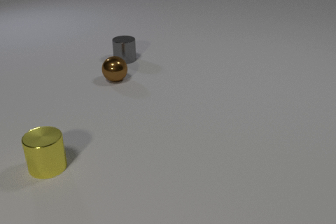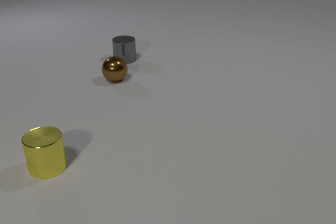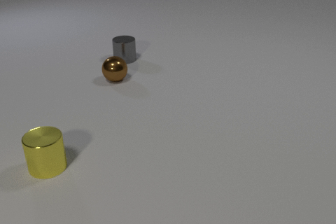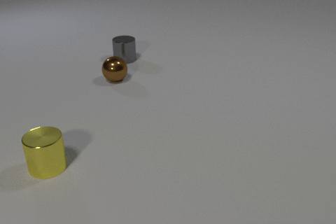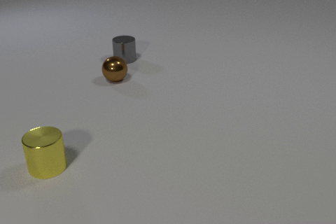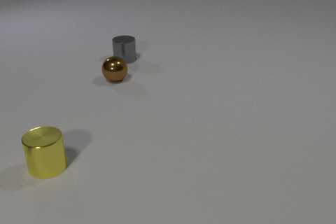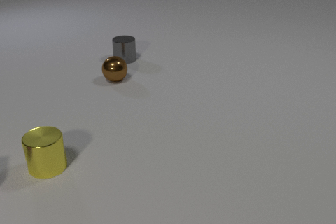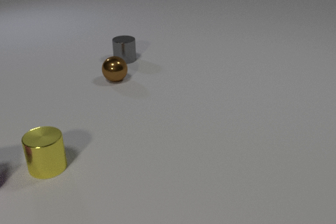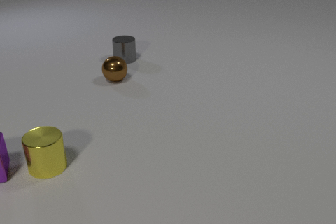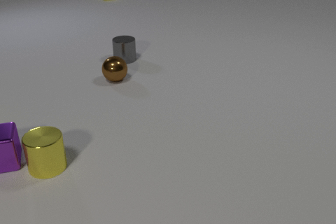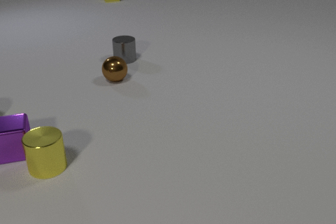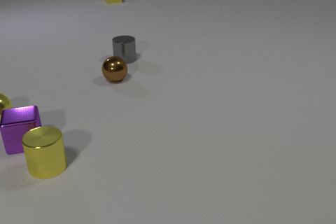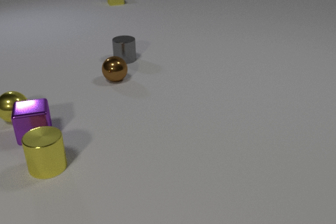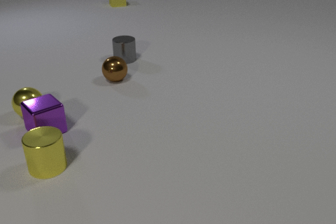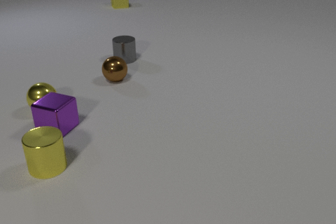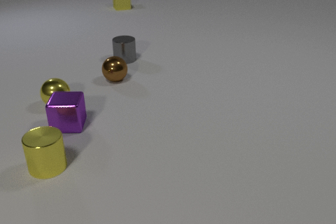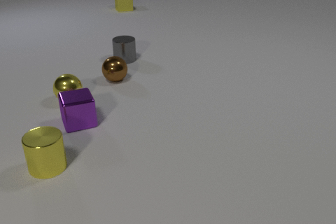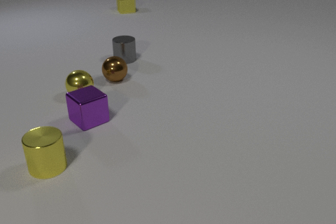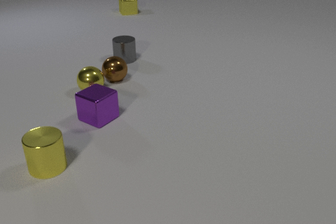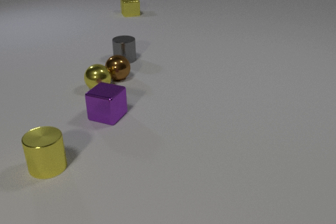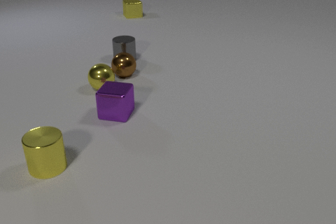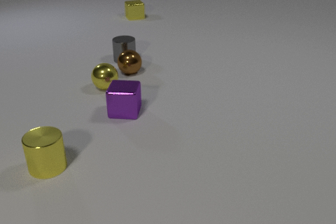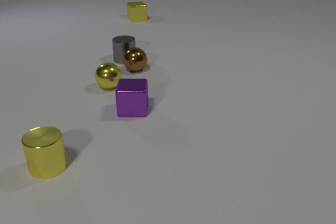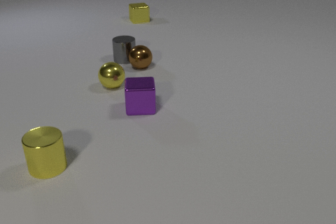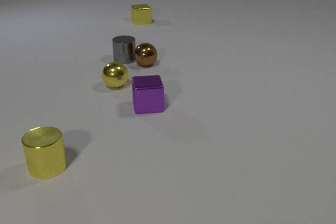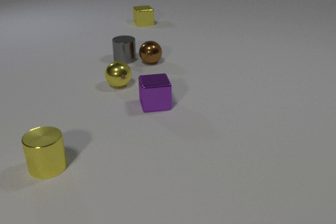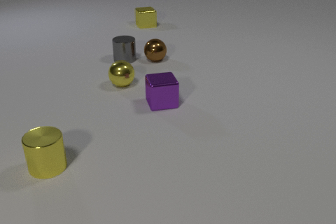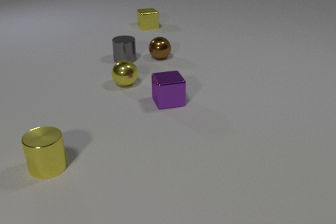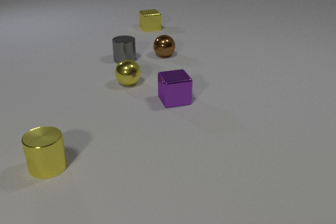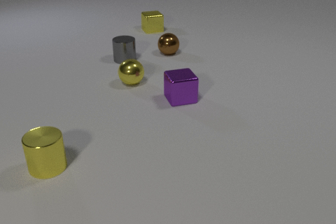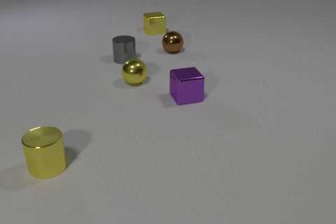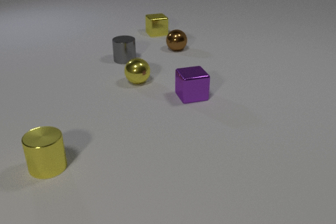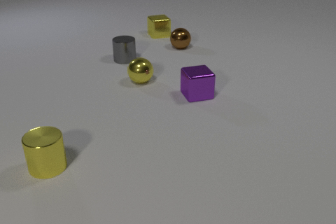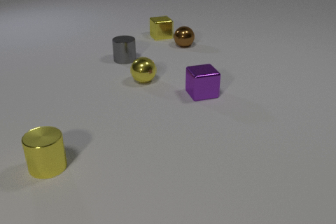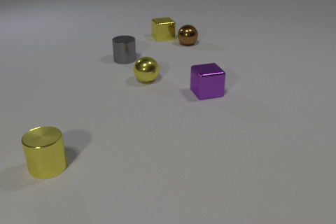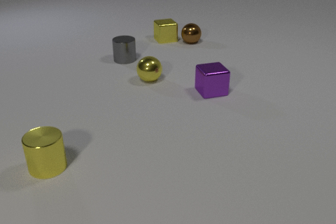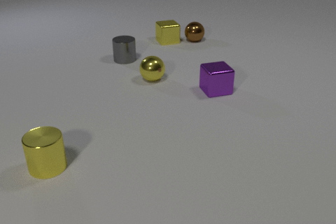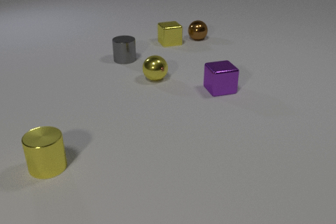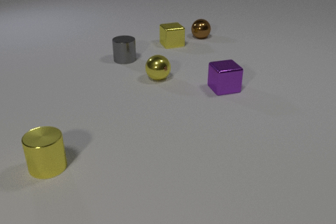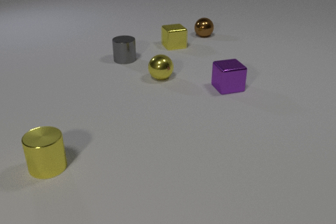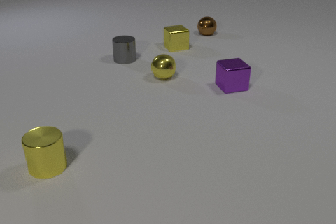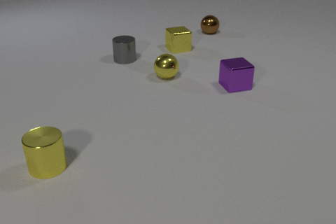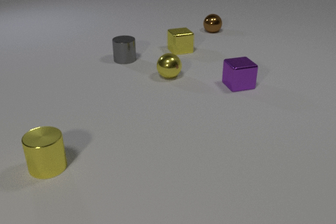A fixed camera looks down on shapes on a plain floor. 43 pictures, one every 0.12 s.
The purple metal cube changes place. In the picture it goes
to the right.
The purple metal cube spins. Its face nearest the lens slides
to the right.
0.00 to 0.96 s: The purple metal cube comes in at the left edge, slides to the right and away from the camera. The yellow metal cube comes in at the top edge.
0.96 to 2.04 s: The purple metal cube slides to the right and away from the camera, spins counterclockwise seen from above by about 120 degrees, its near face sliding to the right. The yellow metal sphere comes in at the left edge, rolls to the right. The yellow metal cube slides toward the camera. The purple metal cube and the yellow metal sphere collide.
2.04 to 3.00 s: The purple metal cube slides to the right, spins counterclockwise seen from above by about 60 degrees, its near face sliding to the right. The yellow metal sphere rolls to the right and away from the camera. The brown metal sphere rolls away from the camera and to the right. The yellow metal cube slides toward the camera. The yellow metal sphere and the brown metal sphere collide.
3.00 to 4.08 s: The purple metal cube slides to the right and away from the camera. The yellow metal sphere rolls to the right. The brown metal sphere rolls away from the camera and to the right. The yellow metal cube slides toward the camera and to the right.
4.08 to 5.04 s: The purple metal cube slides to the right and away from the camera. The yellow metal sphere rolls to the right. The brown metal sphere rolls away from the camera and to the right. The yellow metal cube slides toward the camera and to the right.
Are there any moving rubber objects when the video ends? no.
What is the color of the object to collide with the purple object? yellow.
What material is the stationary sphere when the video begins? metal.
